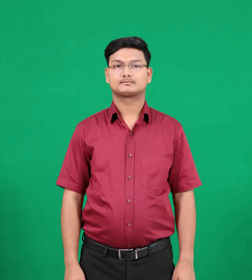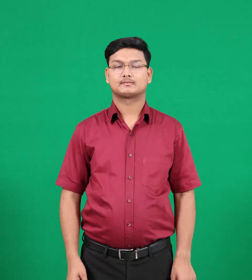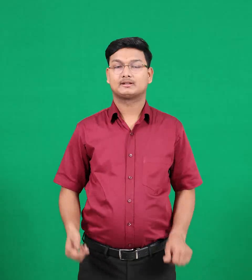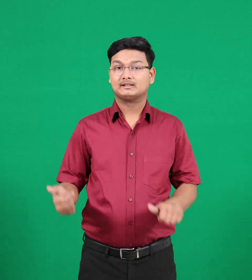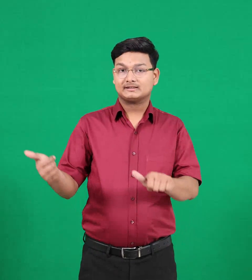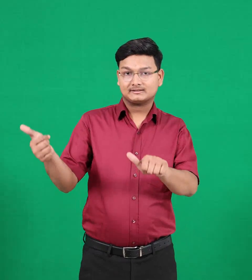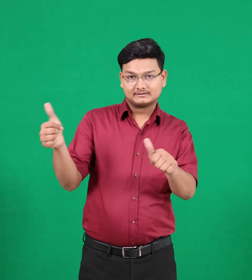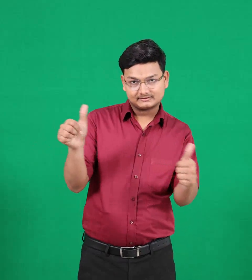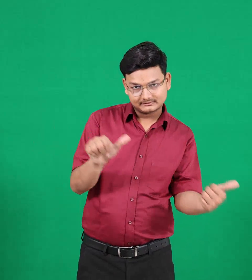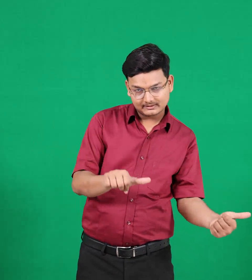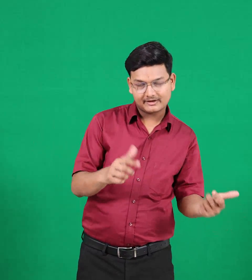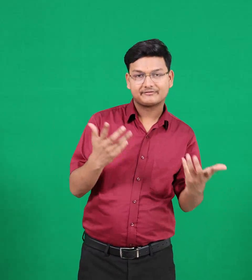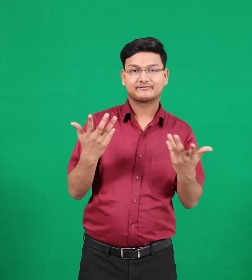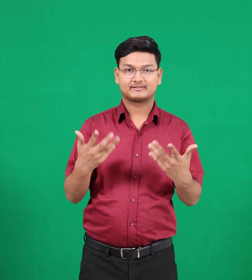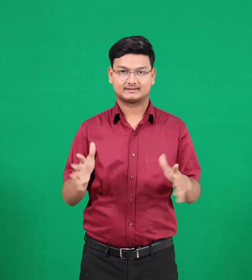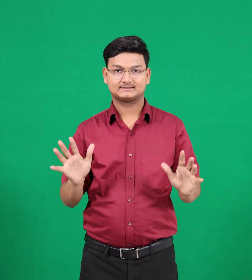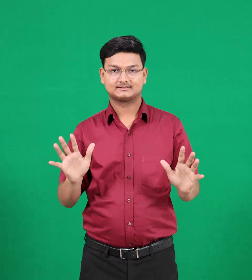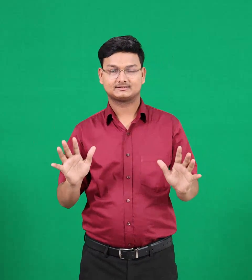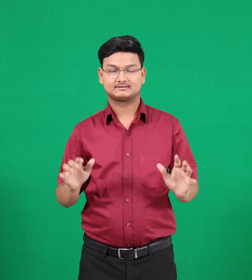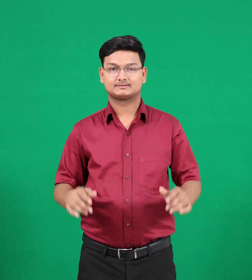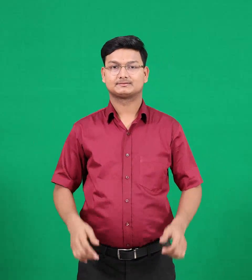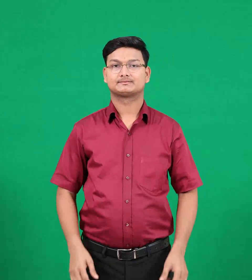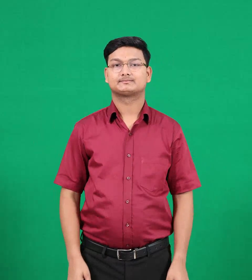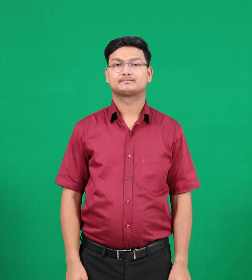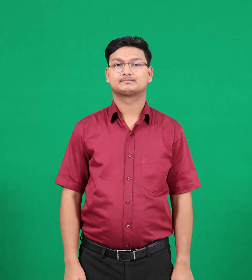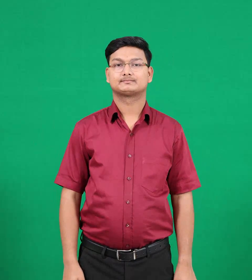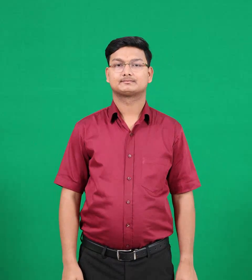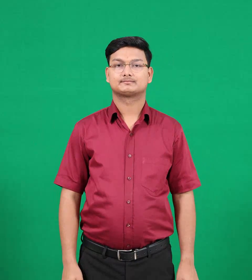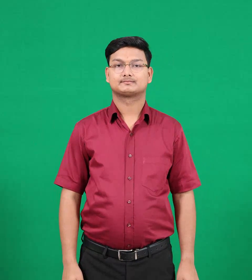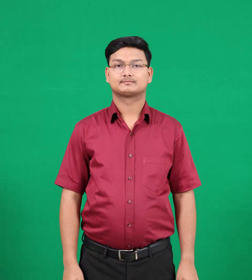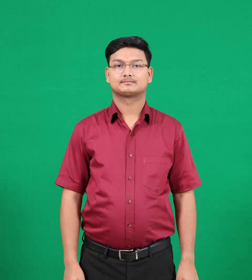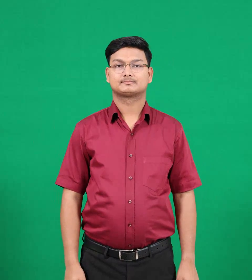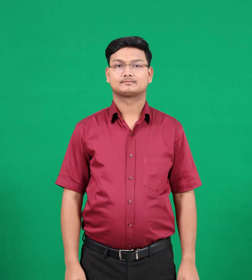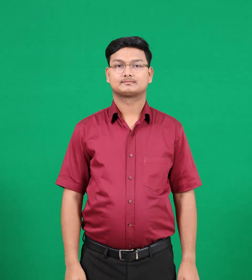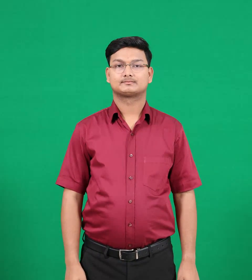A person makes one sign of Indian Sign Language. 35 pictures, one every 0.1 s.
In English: baptized
